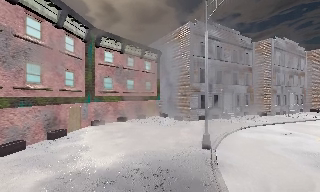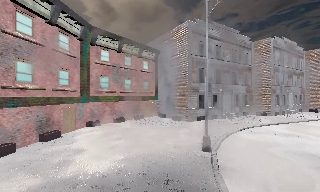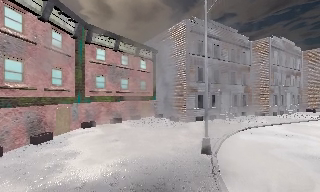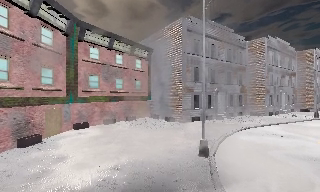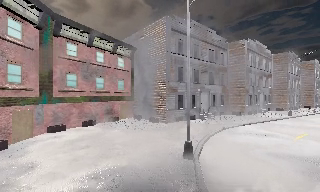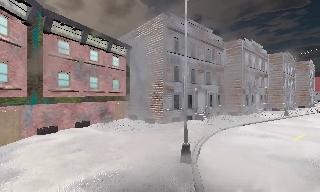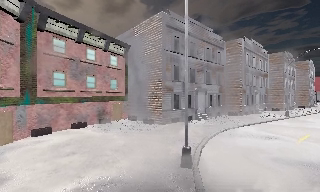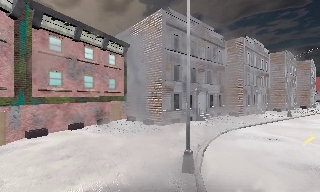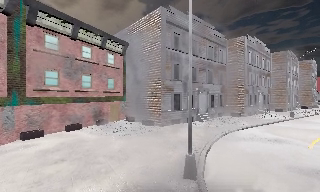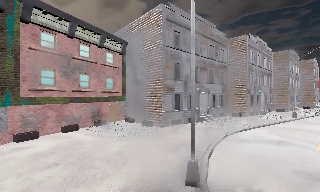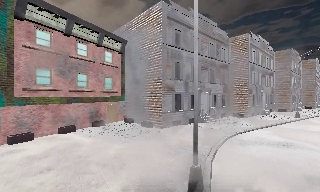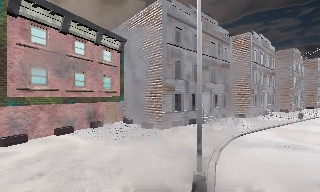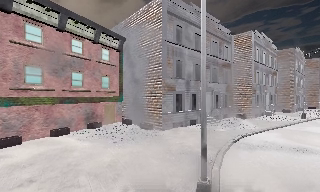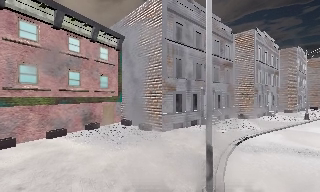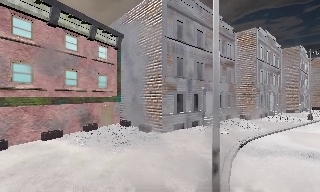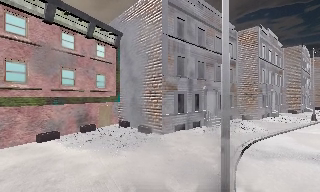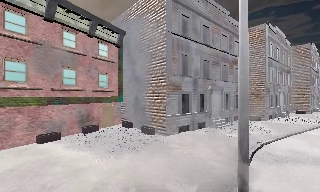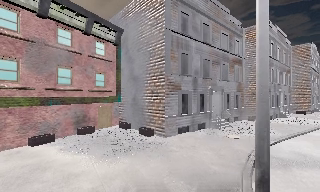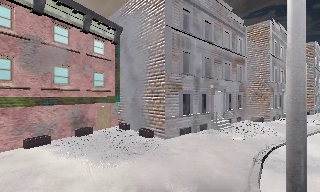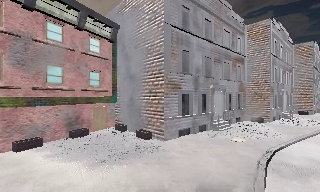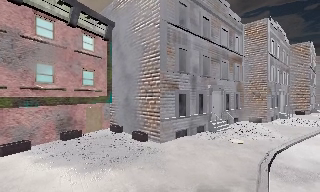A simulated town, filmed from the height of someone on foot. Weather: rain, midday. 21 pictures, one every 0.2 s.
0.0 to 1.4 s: The camera pans to its right, which is clockwise from overhead, by about 10 degrees. It travels forward, about 2.5 m, so what stands in front looms larger.
1.4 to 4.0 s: The camera travels forward, about 5 m, so what stands in front looms larger.
The film runs forward here.
